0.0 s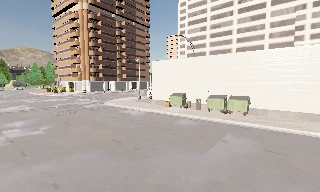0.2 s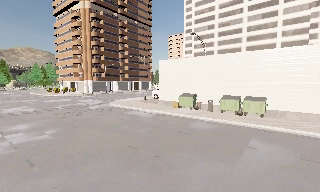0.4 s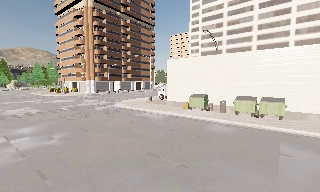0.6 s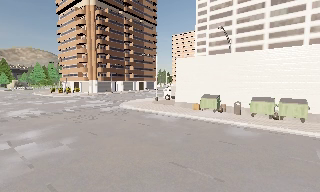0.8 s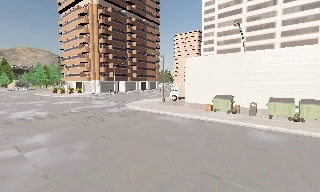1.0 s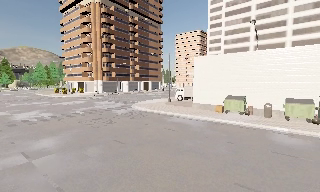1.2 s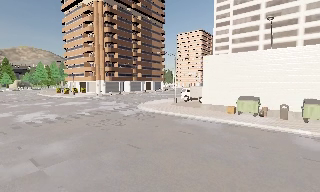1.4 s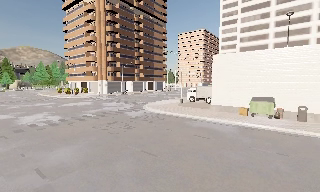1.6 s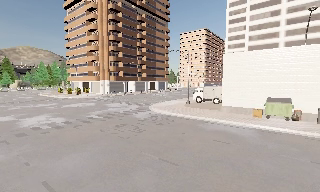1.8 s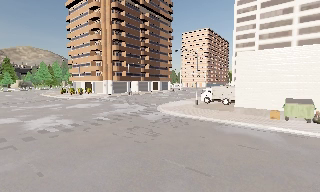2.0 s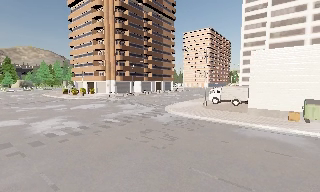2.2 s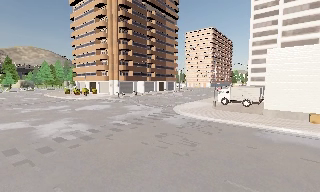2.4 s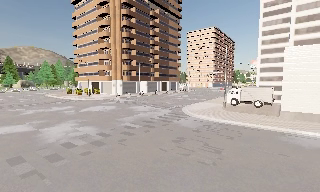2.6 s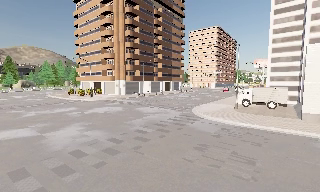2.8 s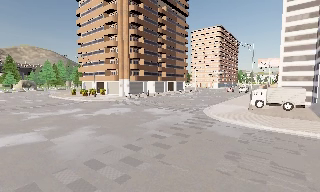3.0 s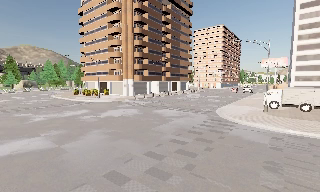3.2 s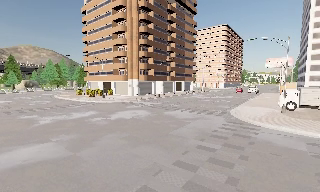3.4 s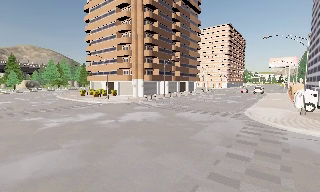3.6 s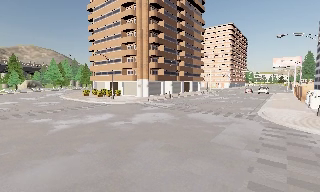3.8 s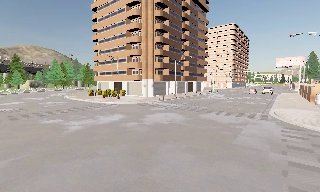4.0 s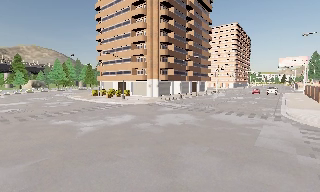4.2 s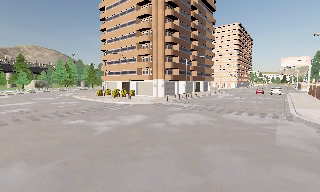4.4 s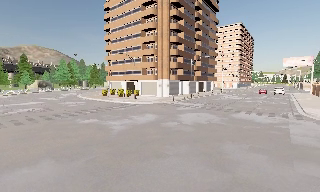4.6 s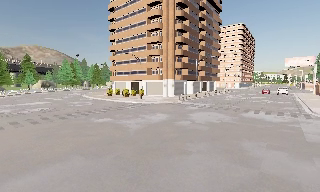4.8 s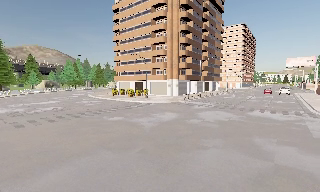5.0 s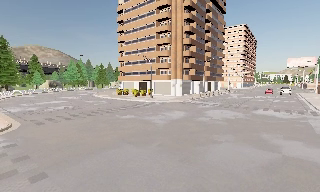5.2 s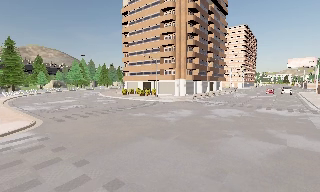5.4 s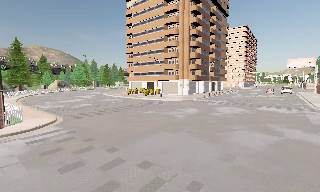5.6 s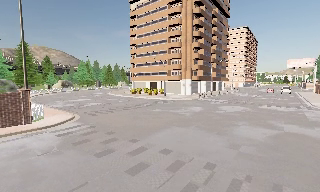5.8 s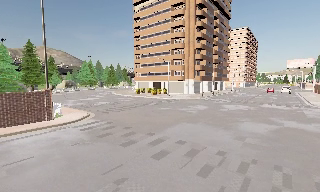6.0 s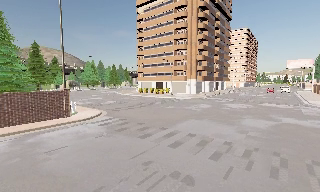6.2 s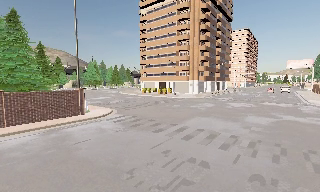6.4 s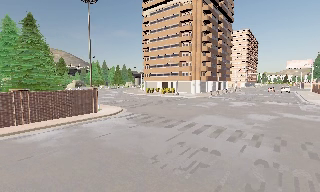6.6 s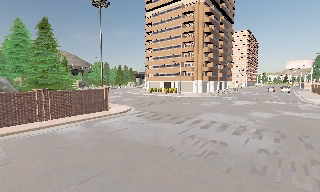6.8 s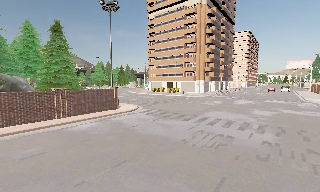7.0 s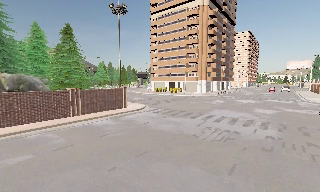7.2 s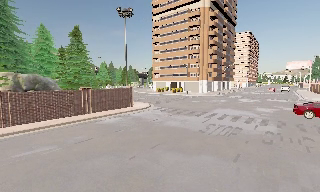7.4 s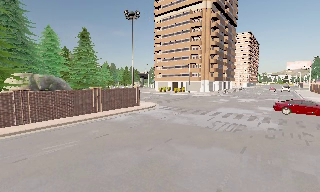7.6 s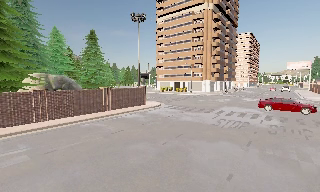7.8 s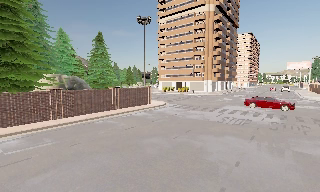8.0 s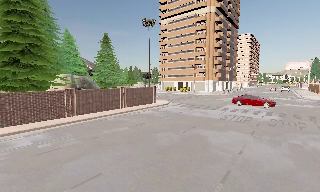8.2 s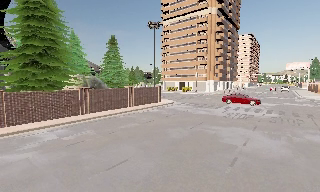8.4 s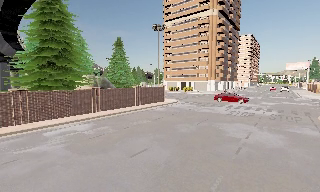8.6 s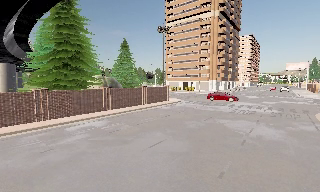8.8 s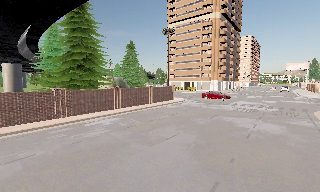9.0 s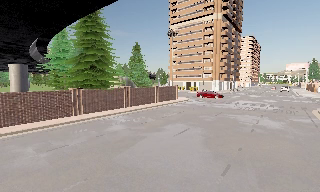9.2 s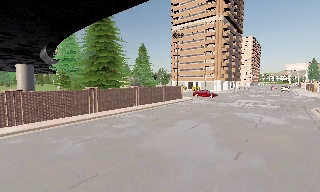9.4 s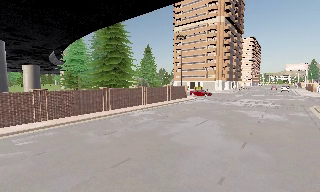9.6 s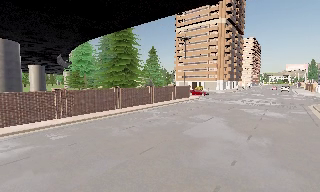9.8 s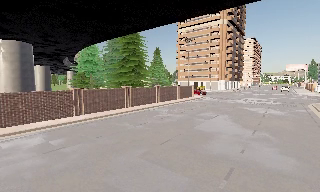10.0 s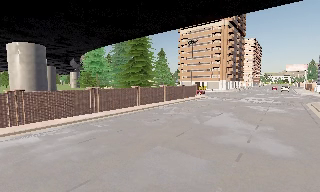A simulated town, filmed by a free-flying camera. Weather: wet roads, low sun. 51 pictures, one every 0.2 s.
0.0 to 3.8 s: The camera travels to its left and forward, about 25 m, so close, fixed things drift to the right.
3.8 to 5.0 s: The camera travels to its left, about 6 m, so close, fixed things drift to the right.
5.0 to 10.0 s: The camera travels backward and to its left, about 35 m, so what stands in front gets smaller.
The film runs backward here.
